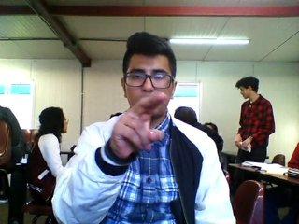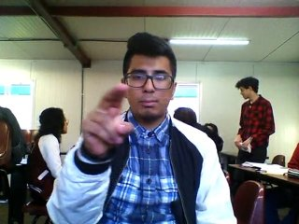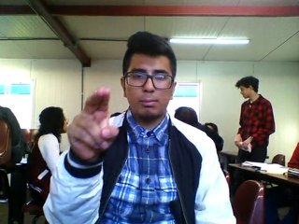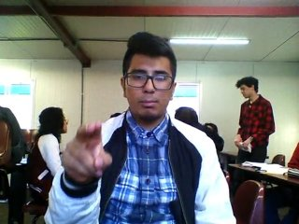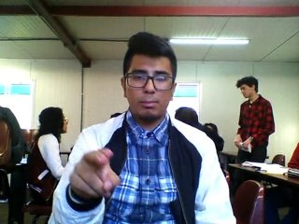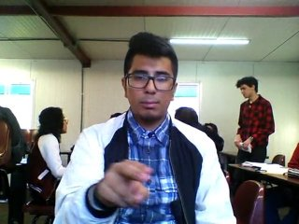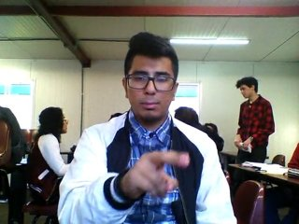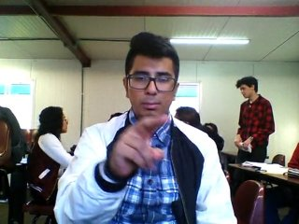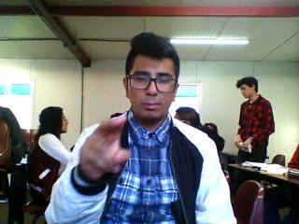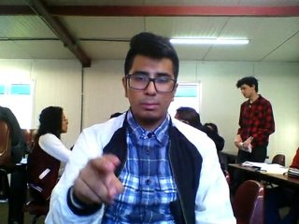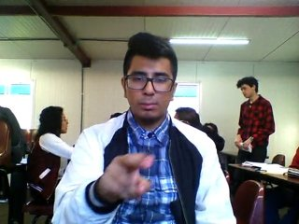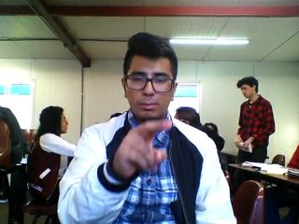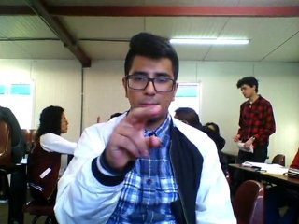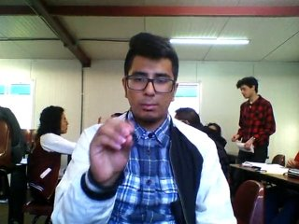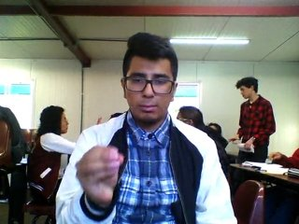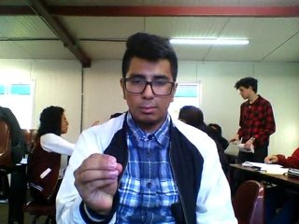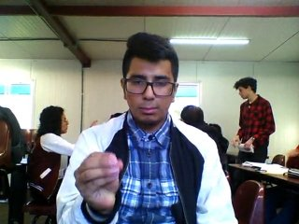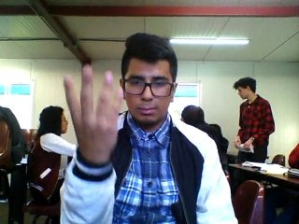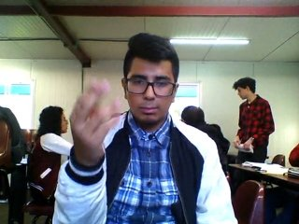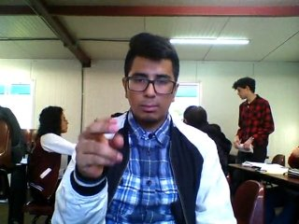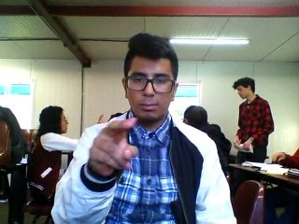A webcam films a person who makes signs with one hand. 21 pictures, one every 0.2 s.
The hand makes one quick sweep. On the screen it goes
upward.
0.0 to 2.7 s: Pointing with two fingers.
2.8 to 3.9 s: On the screen the hand sweeps upward. The name of the sign: Throw up.
